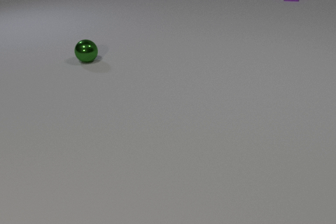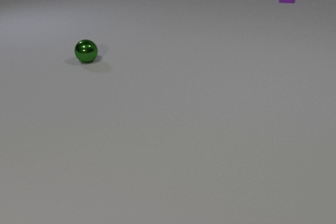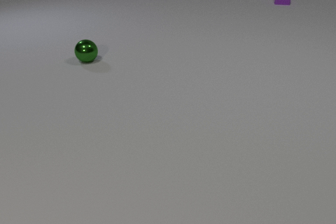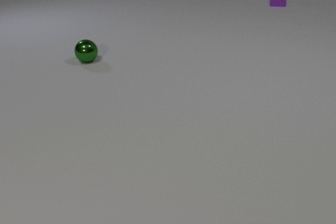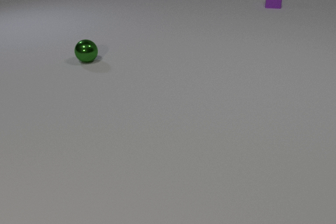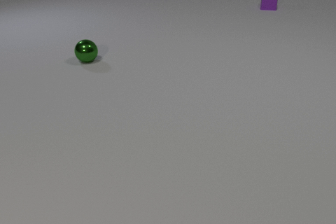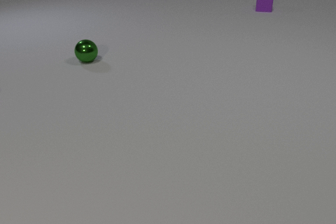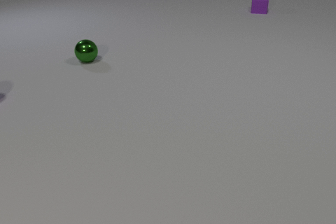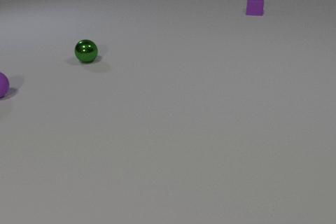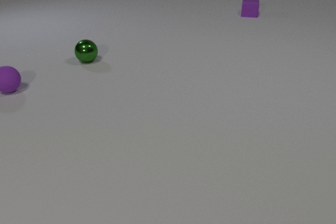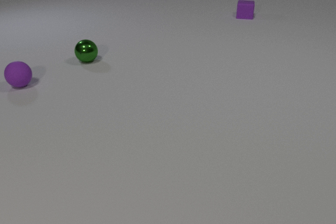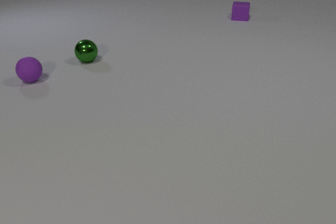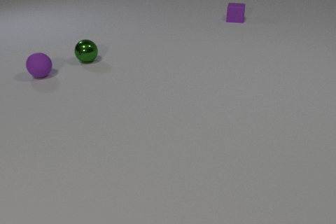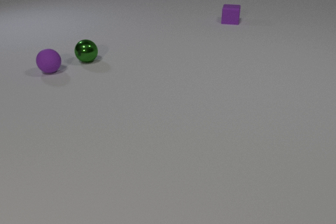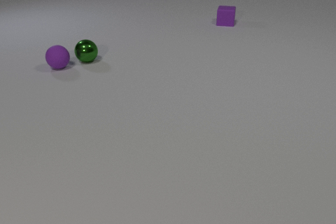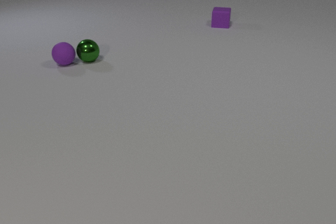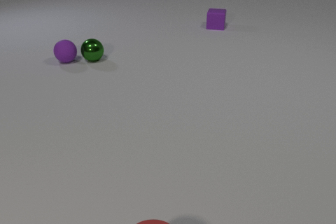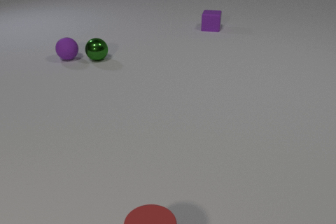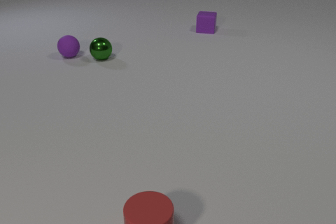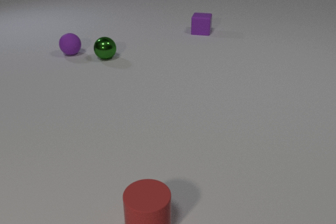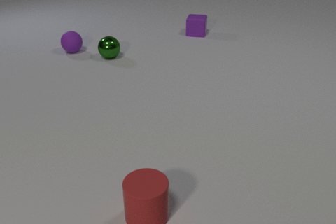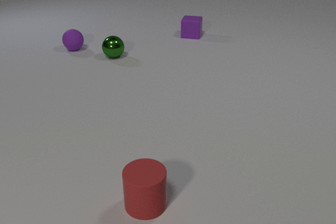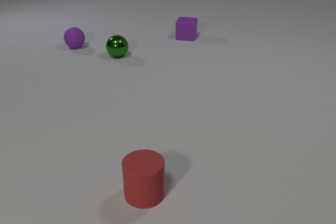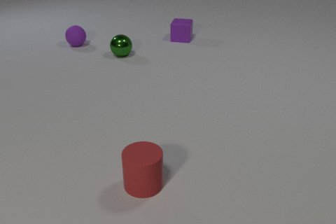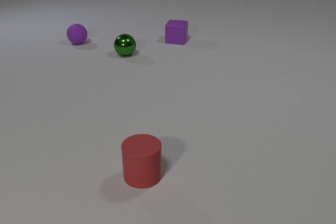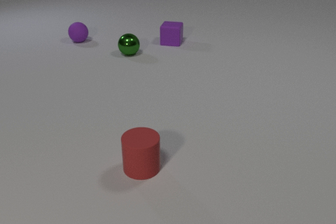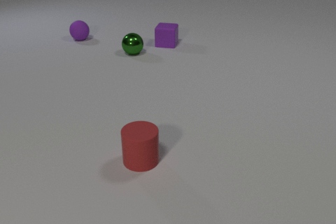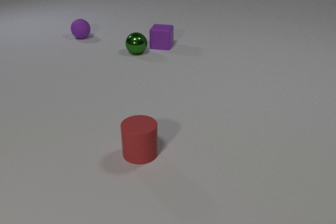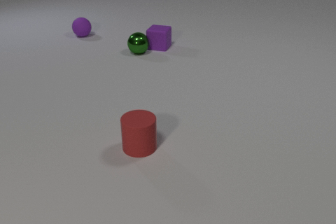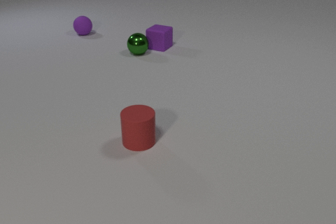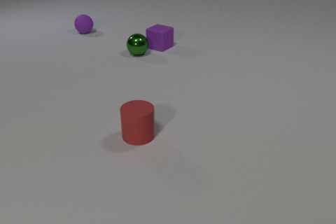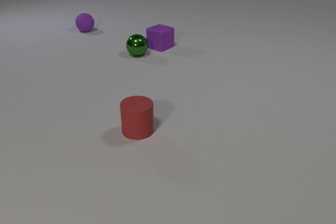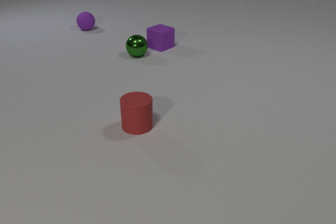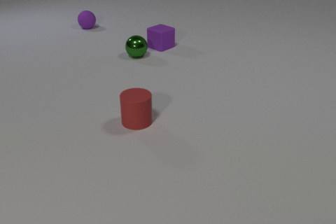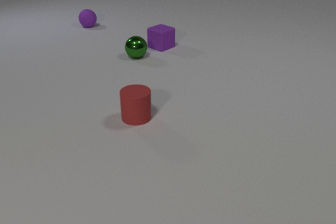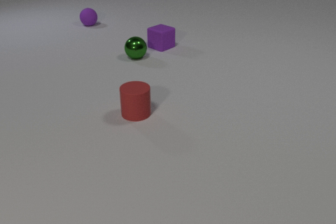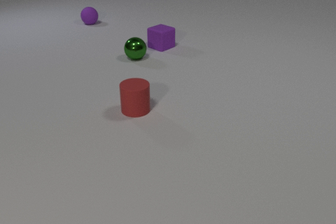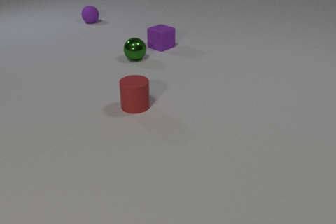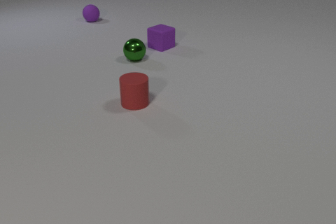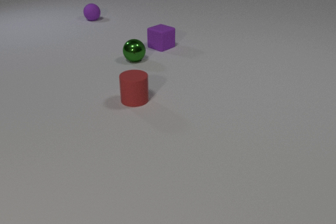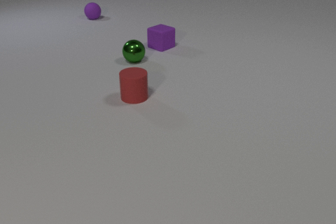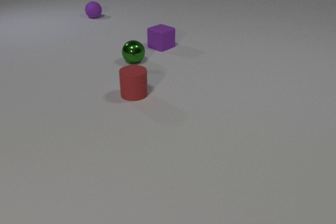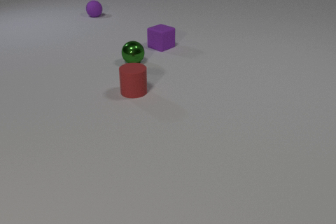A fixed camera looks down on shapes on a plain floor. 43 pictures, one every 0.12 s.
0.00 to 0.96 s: The purple rubber sphere comes in at the left edge, rolls to the right and away from the camera. The purple rubber cube slides toward the camera and to the left.
0.96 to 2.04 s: The purple rubber sphere rolls away from the camera and to the right. The green metal sphere rolls to the right. The purple rubber cube slides toward the camera and to the left. The red rubber cylinder comes in at the bottom edge, slides away from the camera. The purple rubber sphere and the green metal sphere collide.
2.04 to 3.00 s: The purple rubber sphere rolls away from the camera. The green metal sphere rolls to the right. The purple rubber cube slides toward the camera and to the left. The red rubber cylinder slides away from the camera.
3.00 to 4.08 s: The purple rubber sphere rolls away from the camera. The green metal sphere rolls toward the camera and to the right. The purple rubber cube slides toward the camera and to the left, spins so that its near face slides to the left, clockwise seen from above. The red rubber cylinder slides away from the camera. The green metal sphere and the purple rubber cube collide.
4.08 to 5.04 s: The purple rubber sphere rolls away from the camera. The green metal sphere rolls toward the camera. The red rubber cylinder slides away from the camera.
What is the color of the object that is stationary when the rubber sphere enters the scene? green.
How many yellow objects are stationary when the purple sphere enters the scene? 0.
What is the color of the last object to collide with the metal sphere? purple.
